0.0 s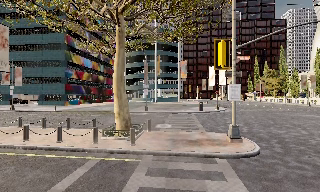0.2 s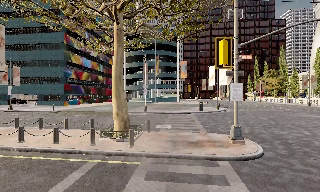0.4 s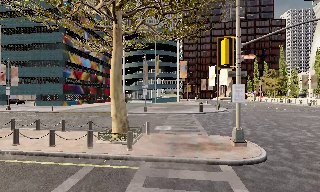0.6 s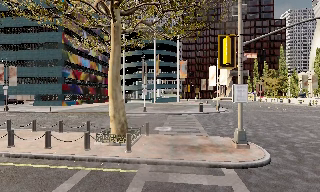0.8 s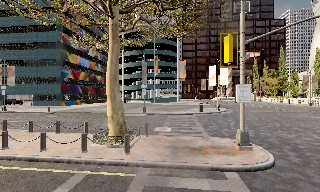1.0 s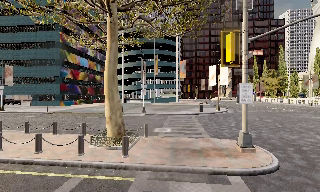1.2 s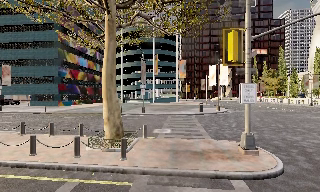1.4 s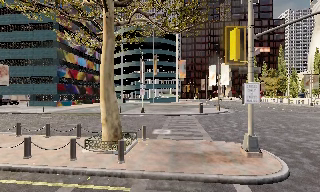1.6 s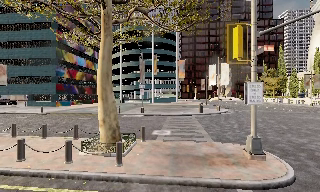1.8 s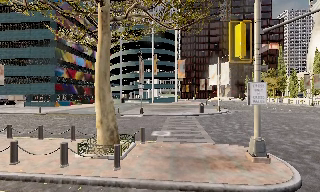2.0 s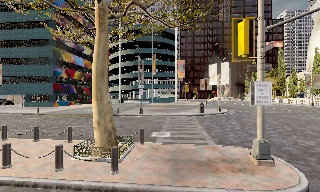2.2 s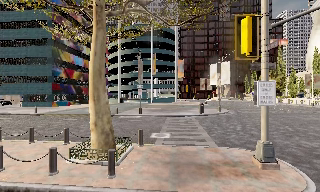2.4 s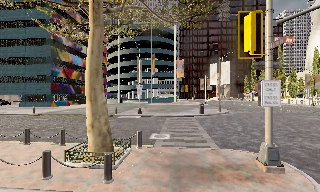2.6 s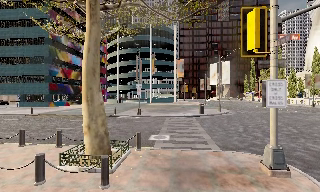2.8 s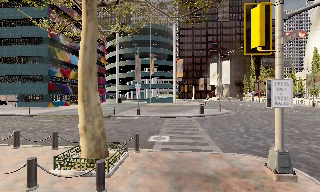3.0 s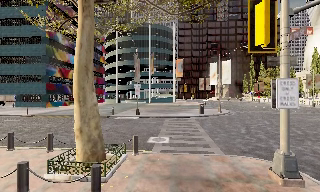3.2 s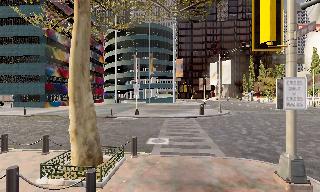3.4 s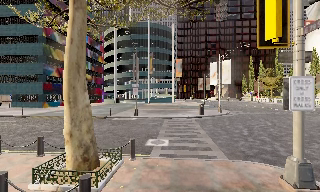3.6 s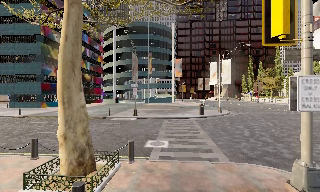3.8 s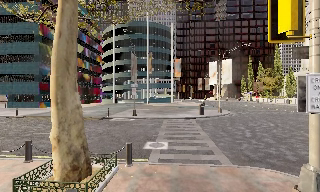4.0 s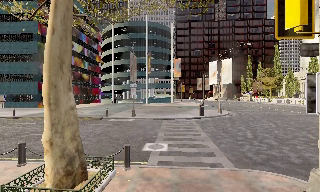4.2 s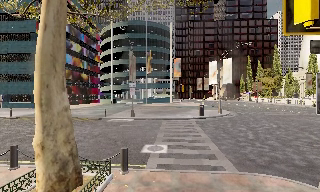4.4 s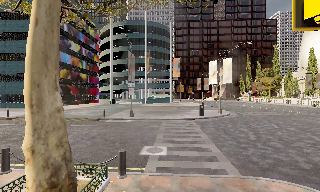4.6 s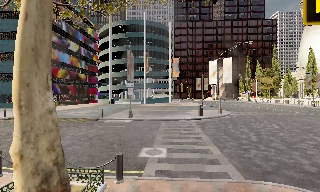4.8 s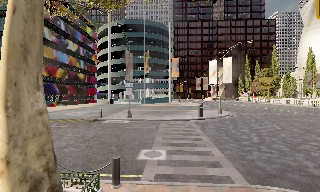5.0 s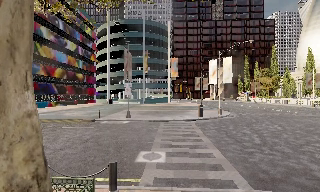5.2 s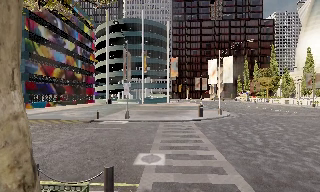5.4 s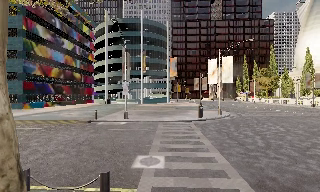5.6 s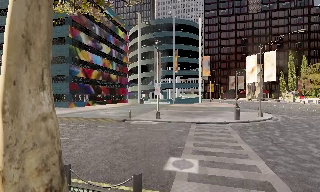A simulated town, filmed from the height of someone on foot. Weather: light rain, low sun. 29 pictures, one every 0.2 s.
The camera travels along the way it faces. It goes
forward.
0.0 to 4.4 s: The camera travels forward, about 5 m, so what stands in front looms larger.
4.4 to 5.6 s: The scene slides to the right, as the camera pans about 10 degrees to its left. It travels forward, about 1.5 m, so what stands in front looms larger.
The film runs forward here.
